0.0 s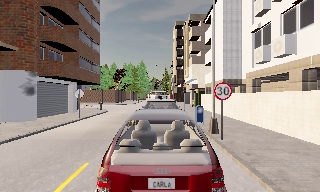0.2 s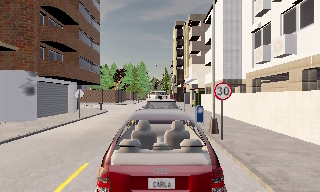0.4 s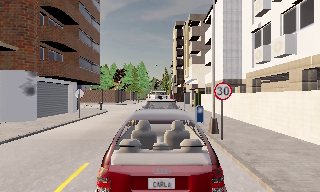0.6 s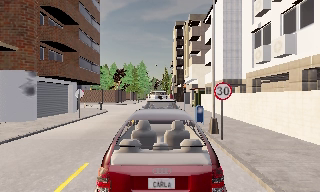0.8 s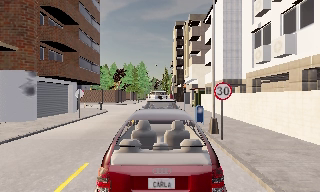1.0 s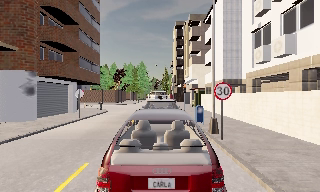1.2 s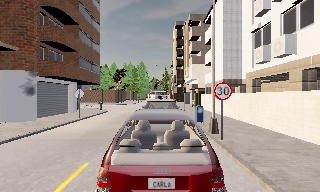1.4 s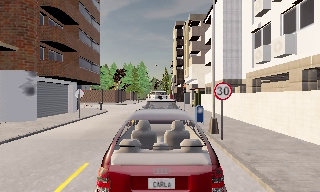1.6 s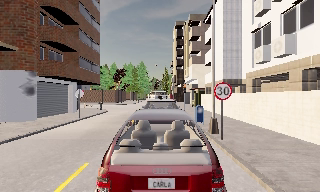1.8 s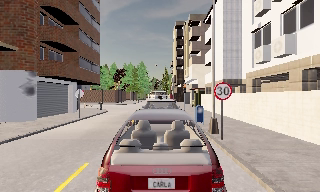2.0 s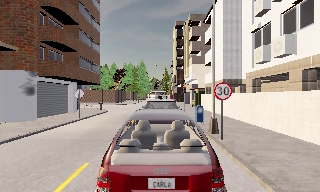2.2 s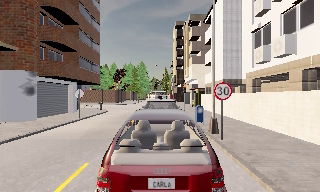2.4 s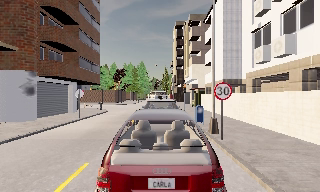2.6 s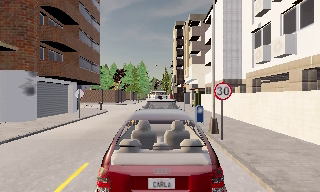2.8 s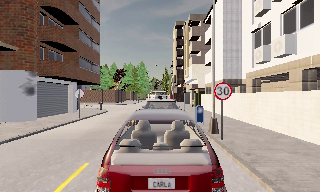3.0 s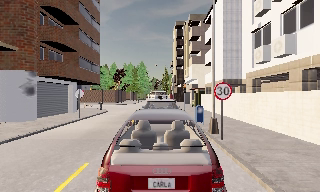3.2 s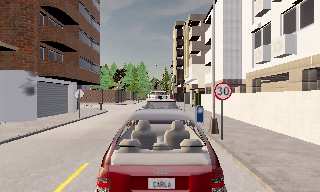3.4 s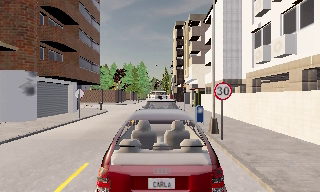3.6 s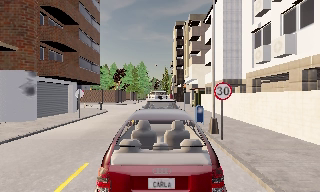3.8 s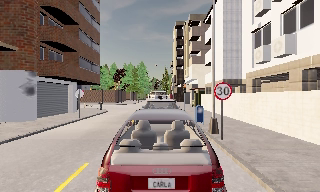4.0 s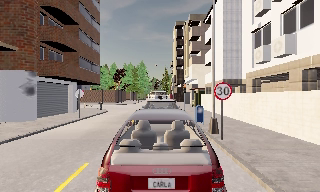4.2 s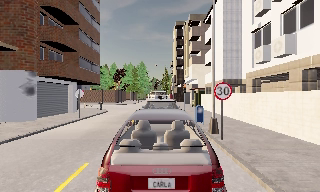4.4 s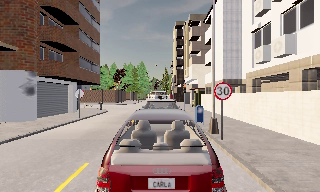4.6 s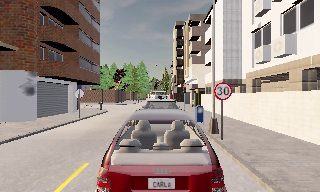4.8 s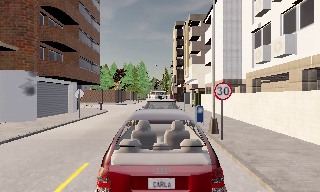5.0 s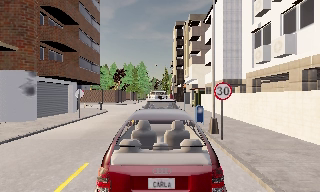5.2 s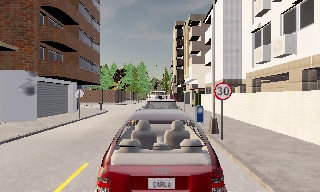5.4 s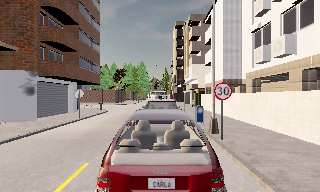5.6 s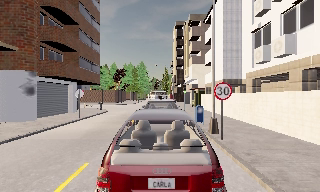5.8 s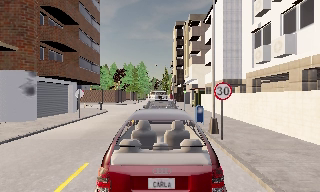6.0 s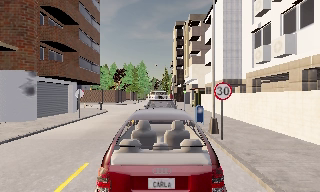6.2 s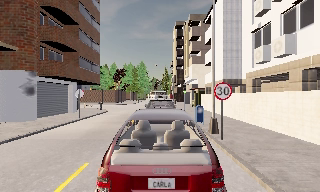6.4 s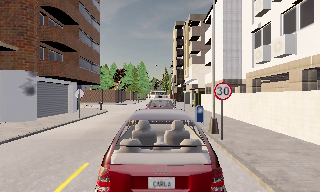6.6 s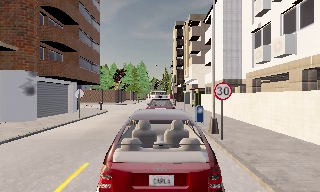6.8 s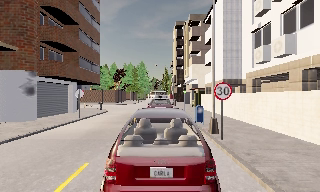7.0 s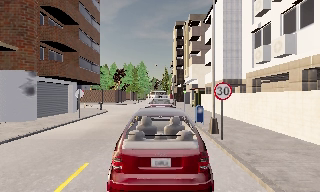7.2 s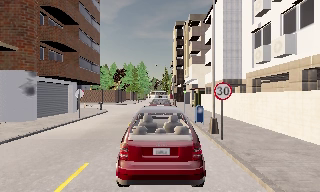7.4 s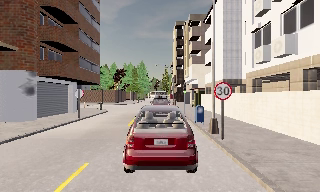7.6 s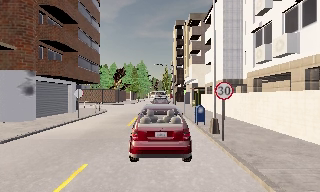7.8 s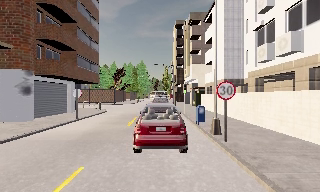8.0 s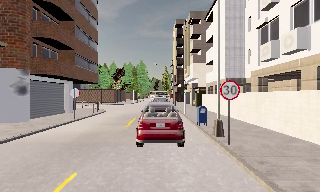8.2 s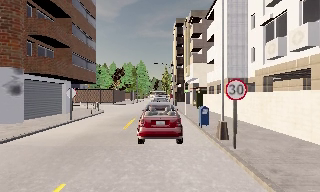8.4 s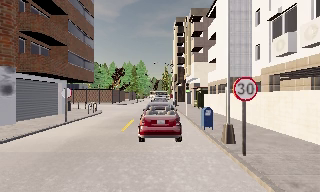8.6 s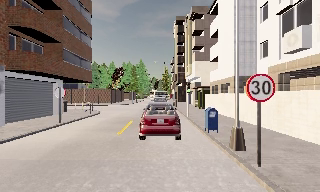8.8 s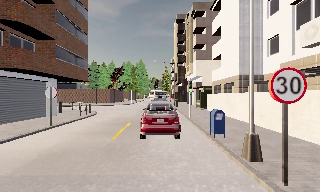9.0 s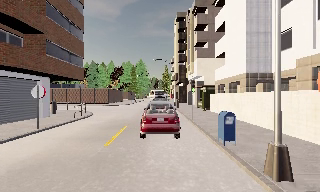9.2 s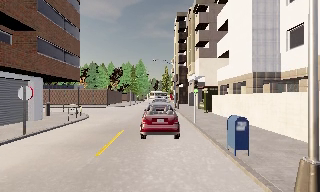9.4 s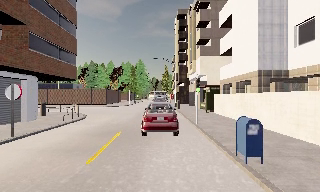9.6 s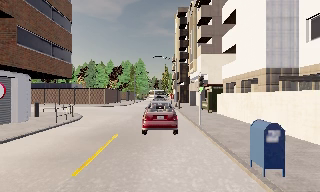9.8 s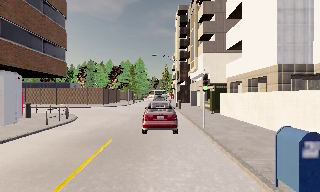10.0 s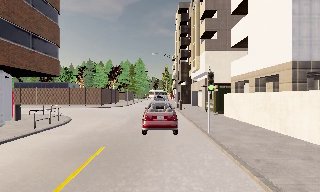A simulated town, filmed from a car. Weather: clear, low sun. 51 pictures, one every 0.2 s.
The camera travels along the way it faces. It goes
forward.
0.0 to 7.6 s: The camera keeps its place and its aim.
7.6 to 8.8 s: The camera travels forward, about 3 m, so what stands in front looms larger. It gains speed.
8.8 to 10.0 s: The camera travels forward, about 5 m, so what stands in front looms larger.
The film runs forward here.
